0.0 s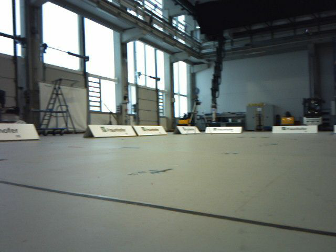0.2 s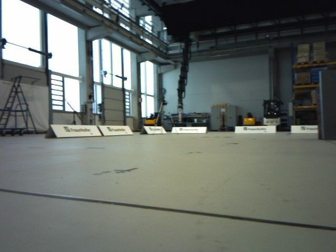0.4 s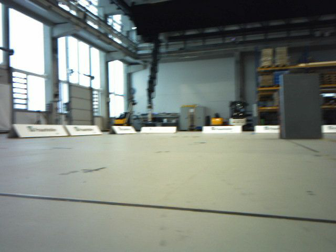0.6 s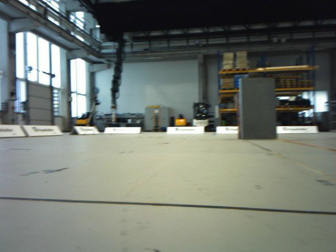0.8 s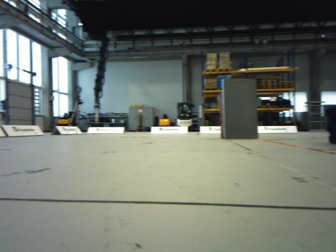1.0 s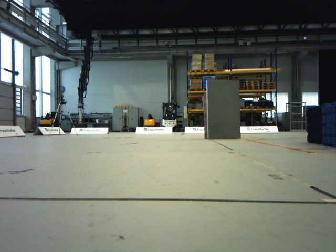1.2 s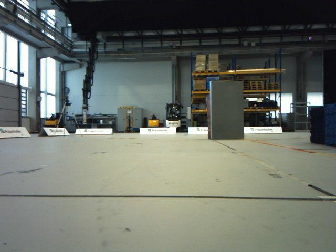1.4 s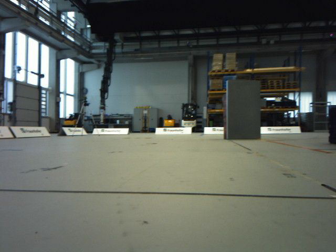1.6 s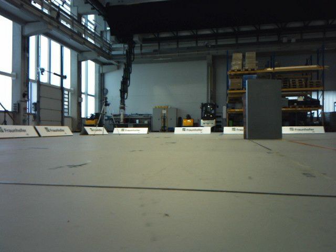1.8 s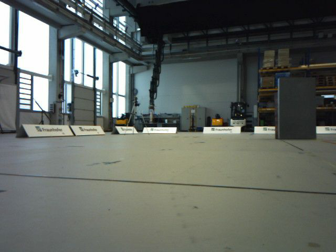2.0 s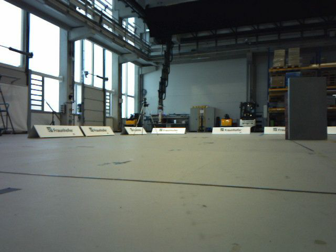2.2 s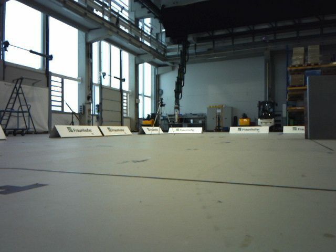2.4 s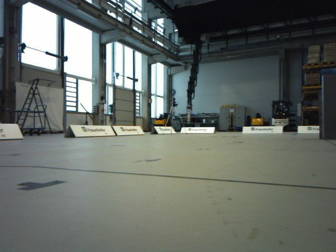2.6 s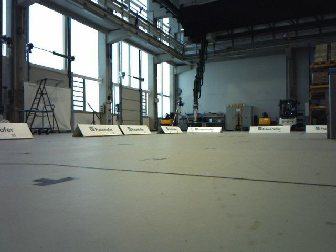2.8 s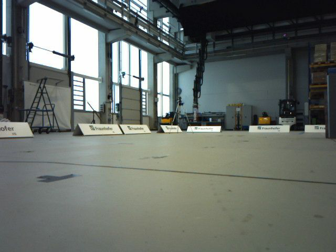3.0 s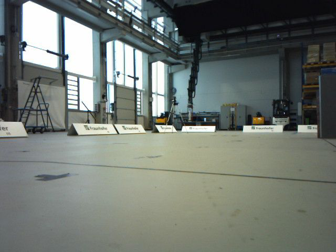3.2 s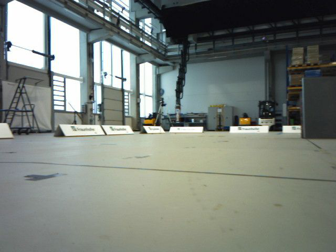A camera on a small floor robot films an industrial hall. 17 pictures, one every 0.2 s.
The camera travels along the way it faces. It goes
backward.
0.0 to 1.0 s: The scene slides to the left, as the camera pans about 30 degrees to its right. It travels backward, about 0.2 m, so what stands in front gets smaller.
1.0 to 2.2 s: The scene slides to the right, as the camera pans about 20 degrees to its left. It travels backward, about 0.2 m, so what stands in front gets smaller.
2.2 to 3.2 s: The camera travels backward, about 0.2 m, so what stands in front gets smaller.
The film runs backward here.
